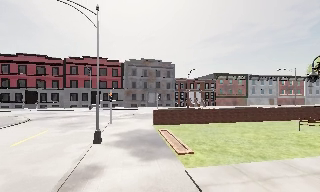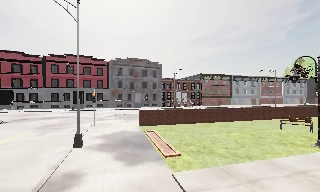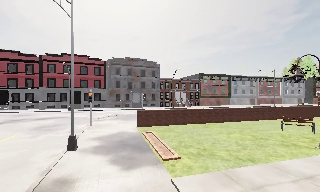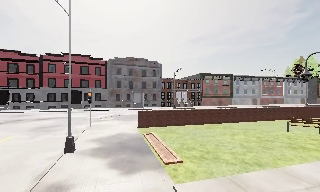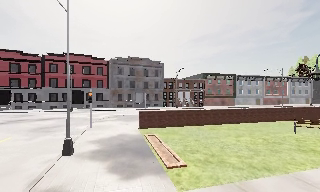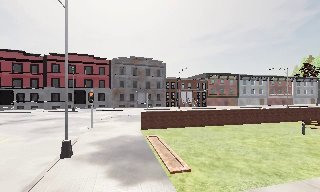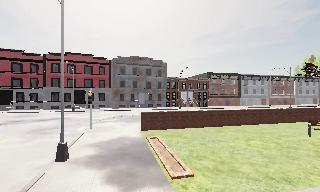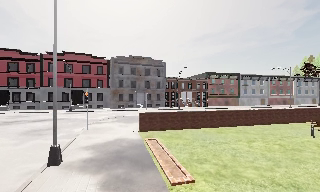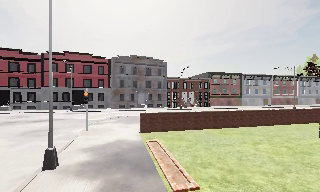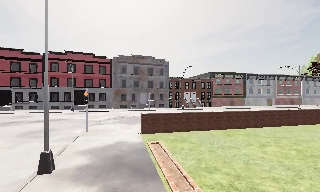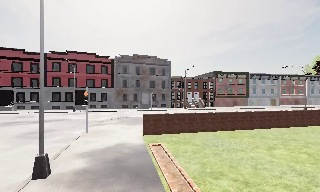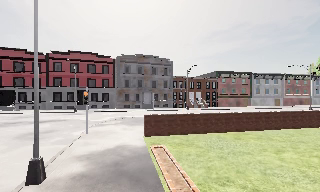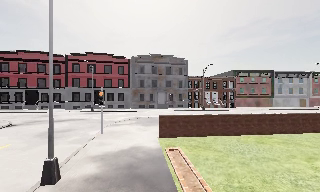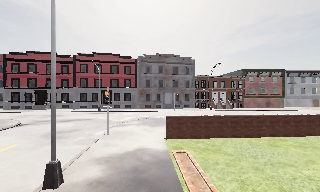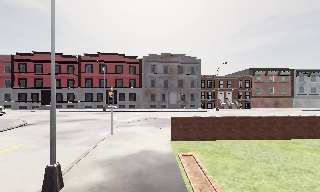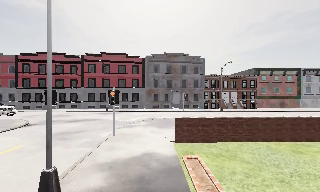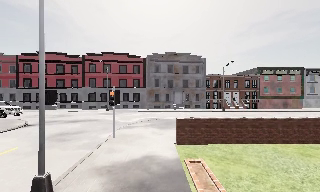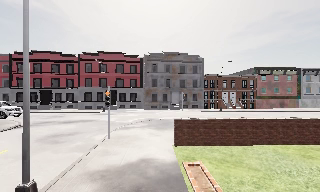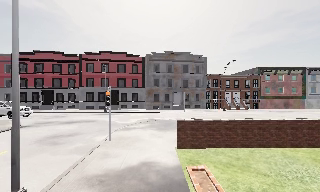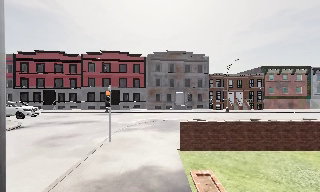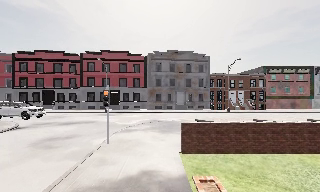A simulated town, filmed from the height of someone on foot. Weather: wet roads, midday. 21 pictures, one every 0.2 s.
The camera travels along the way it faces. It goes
forward.
0.0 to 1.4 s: The camera travels forward, about 2.5 m, so what stands in front looms larger.
1.4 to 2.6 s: The camera pans to its left, which is counterclockwise from overhead, by about 10 degrees. It travels forward, about 2 m, so what stands in front looms larger.
2.6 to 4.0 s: The camera travels forward, about 2.5 m, so what stands in front looms larger.
The film runs forward here.
